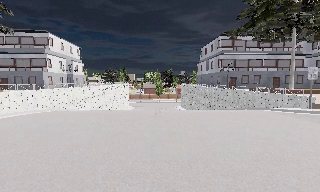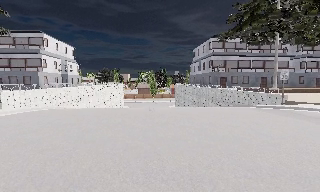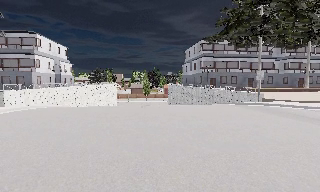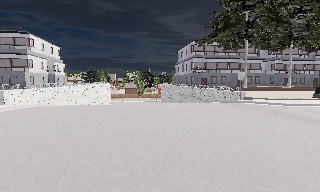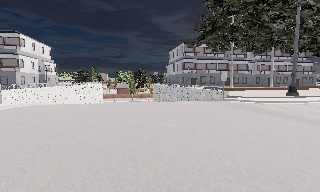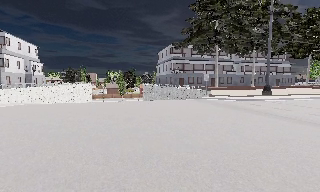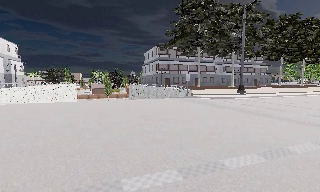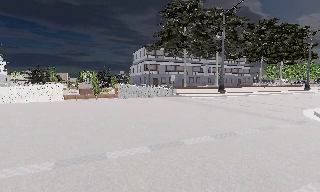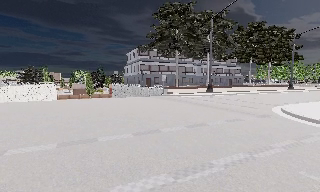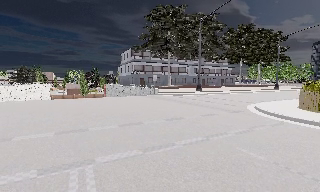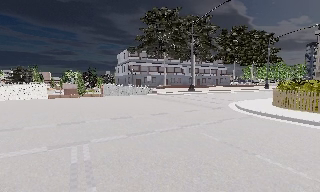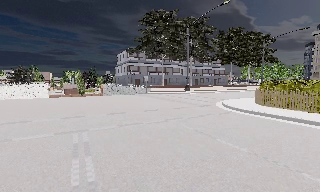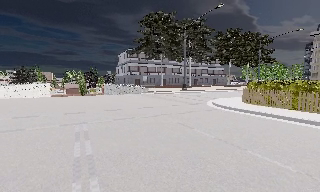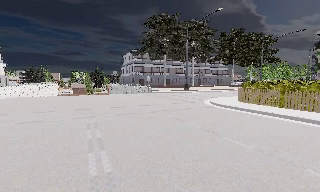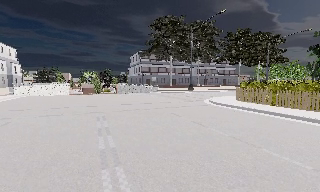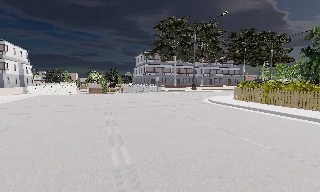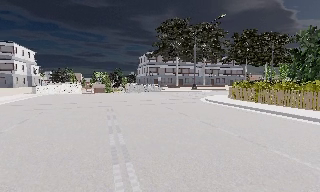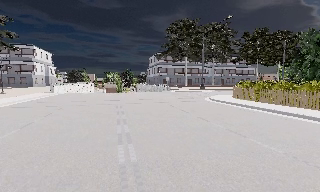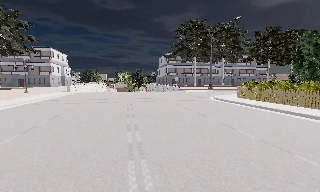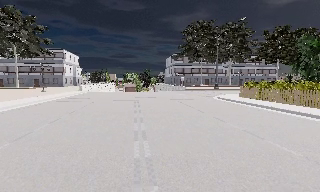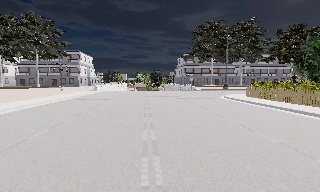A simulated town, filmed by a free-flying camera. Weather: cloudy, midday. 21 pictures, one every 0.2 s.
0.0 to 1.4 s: The camera pans to its right, which is clockwise from overhead, by about 20 degrees. It travels backward, about 8 m, so what stands in front gets smaller.
1.4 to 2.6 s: The camera travels backward and to its right, about 7 m, so what stands in front gets smaller.
2.6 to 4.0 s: The camera pans to its left, which is counterclockwise from overhead, by about 20 degrees. It travels backward, about 7 m, so what stands in front gets smaller.
The film runs backward here.
